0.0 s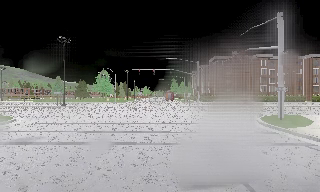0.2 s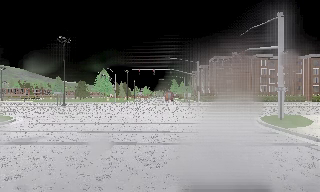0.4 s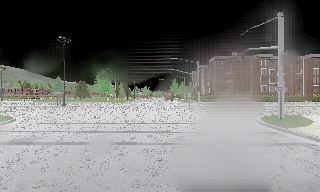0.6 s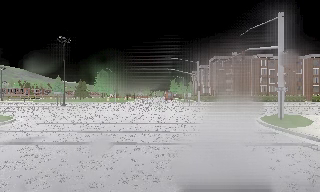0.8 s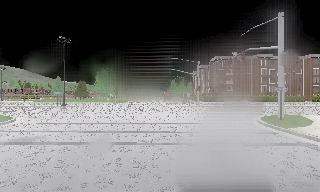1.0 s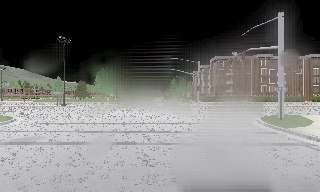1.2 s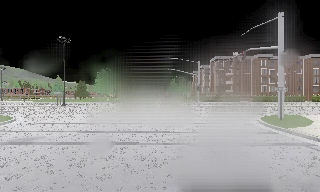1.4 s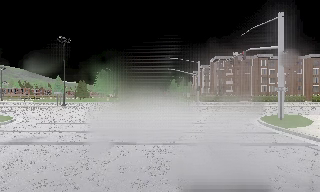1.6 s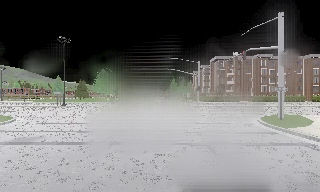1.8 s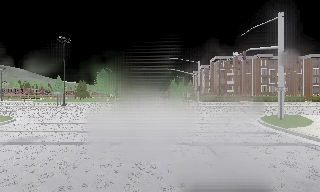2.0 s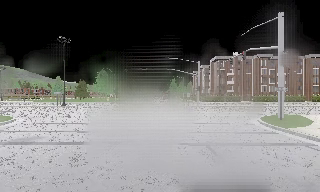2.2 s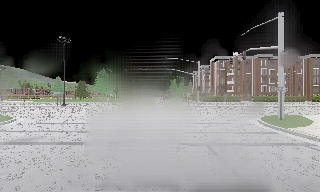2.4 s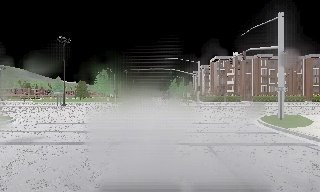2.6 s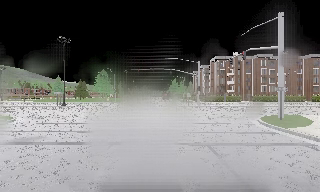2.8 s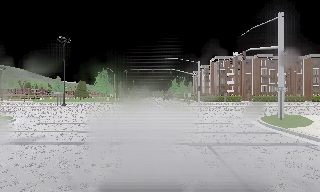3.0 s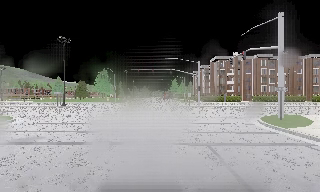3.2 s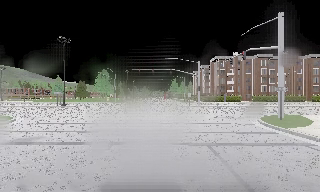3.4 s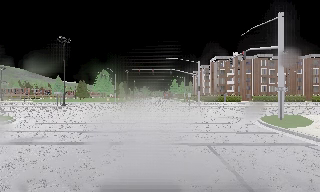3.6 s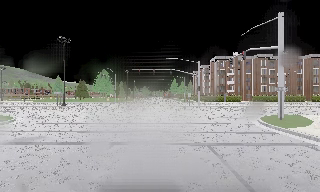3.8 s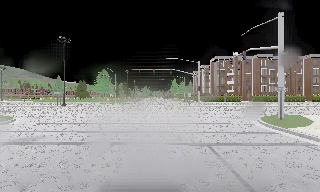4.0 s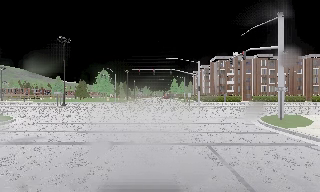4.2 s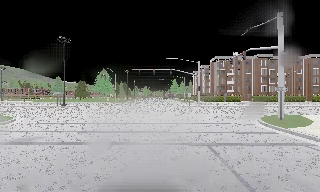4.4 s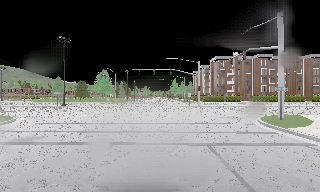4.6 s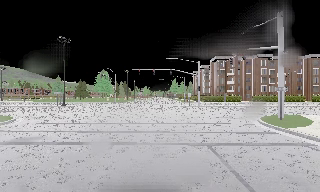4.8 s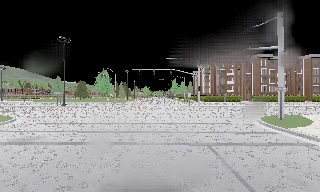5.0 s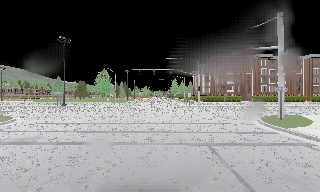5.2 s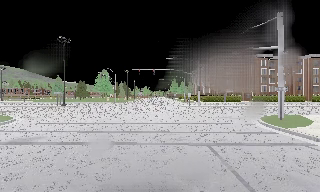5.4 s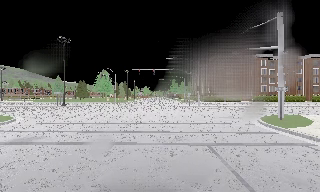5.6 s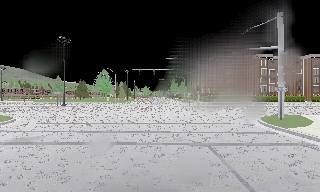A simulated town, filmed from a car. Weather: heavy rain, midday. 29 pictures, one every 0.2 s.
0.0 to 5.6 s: The camera keeps its place and its aim.
The film runs forward here.
